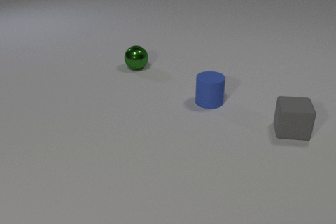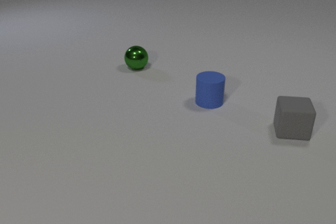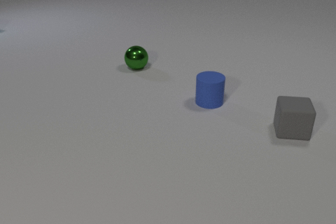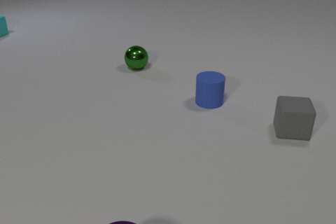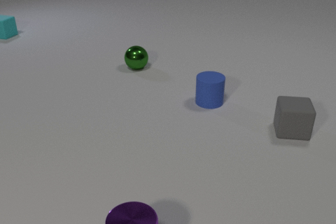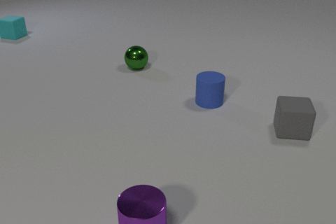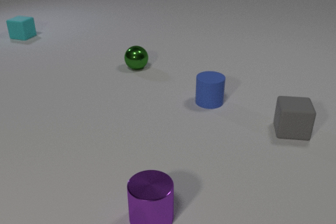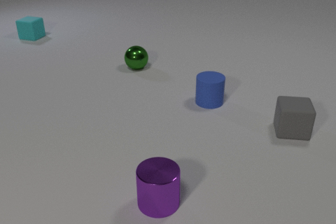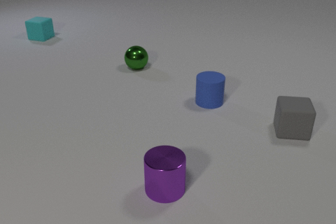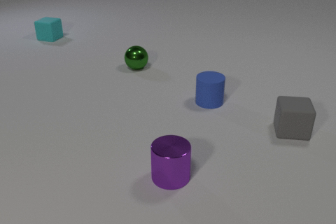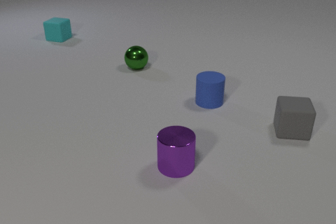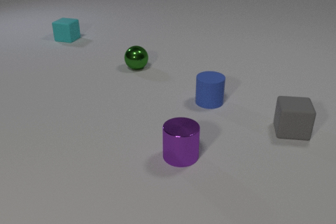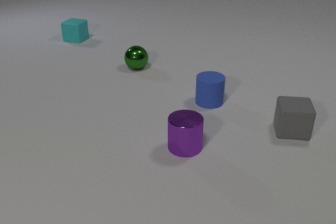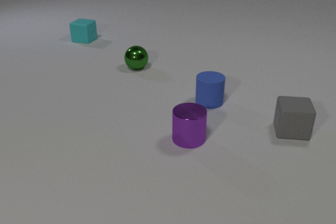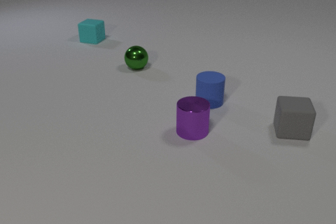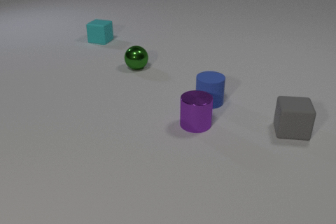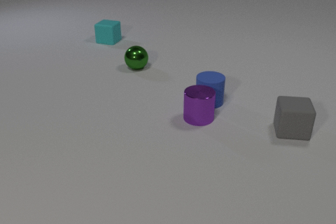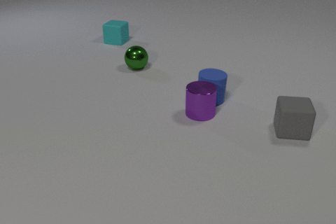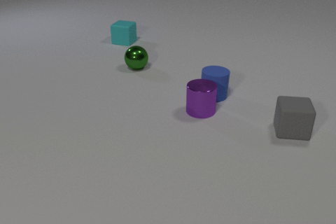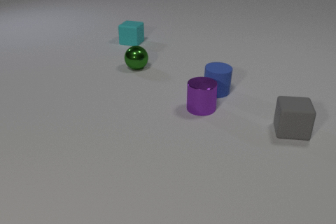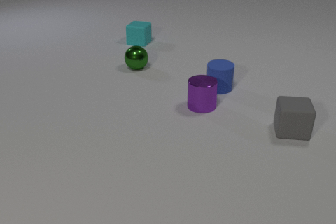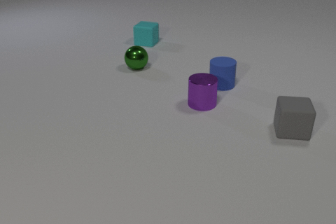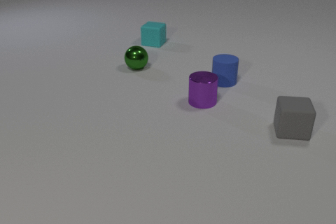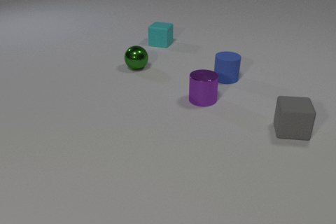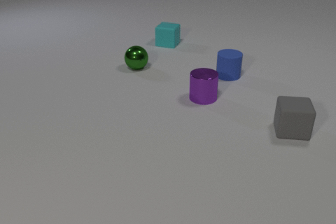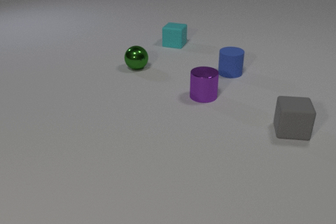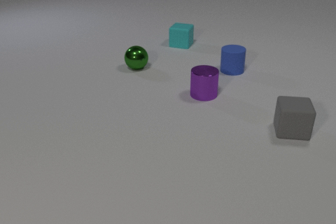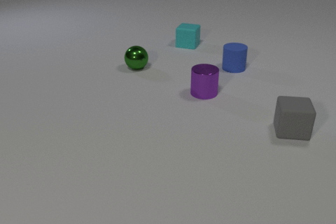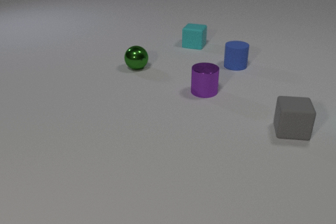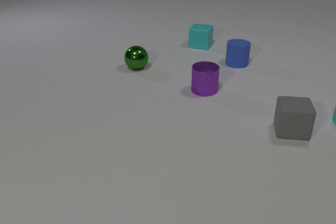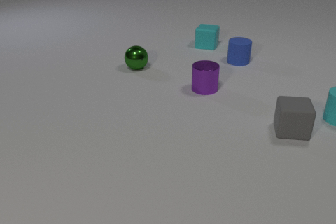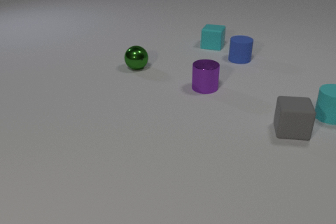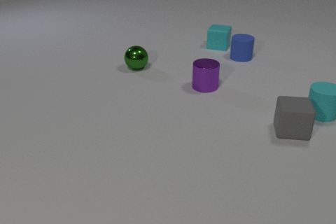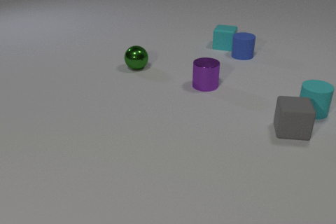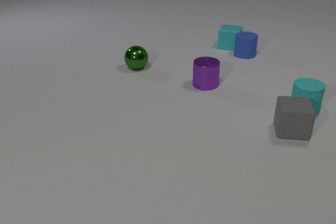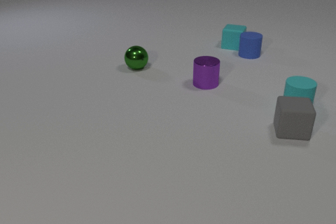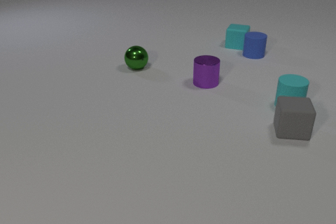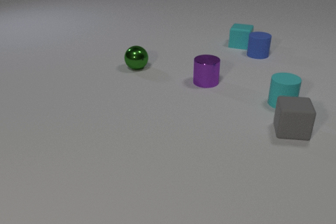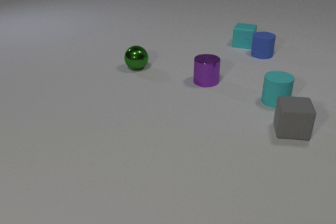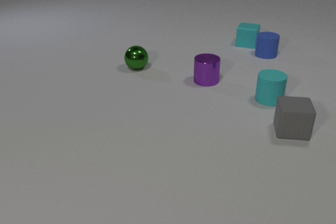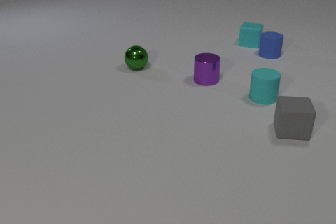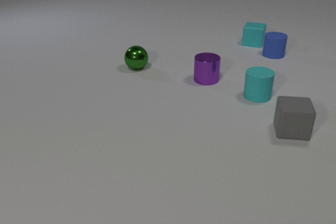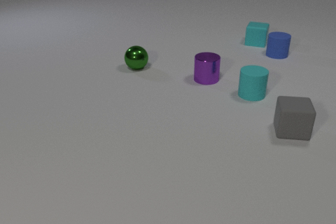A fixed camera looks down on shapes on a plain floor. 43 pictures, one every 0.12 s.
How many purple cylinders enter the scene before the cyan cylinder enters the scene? 1.
What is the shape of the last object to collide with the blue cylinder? cube.
How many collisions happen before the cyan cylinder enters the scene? 1.
0.00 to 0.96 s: The purple metal cylinder comes in at the bottom edge, slides away from the camera. The cyan rubber cube comes in at the left edge, slides to the right and toward the camera.
0.96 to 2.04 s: The purple metal cylinder slides away from the camera. The cyan rubber cube slides to the right. The purple metal cylinder and the blue rubber cylinder collide.
2.04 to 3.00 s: The purple metal cylinder slides away from the camera. The blue rubber cylinder slides away from the camera. The cyan rubber cube slides to the right.
3.00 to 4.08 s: The purple metal cylinder slides away from the camera. The blue rubber cylinder slides away from the camera. The cyan rubber cylinder comes in at the right edge, slides to the left. The cyan rubber cube slides to the right. The blue rubber cylinder and the cyan rubber cube collide.
4.08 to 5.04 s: The purple metal cylinder slides away from the camera. The blue rubber cylinder slides to the right. The cyan rubber cylinder slides to the left. The cyan rubber cube slides to the right and away from the camera.
